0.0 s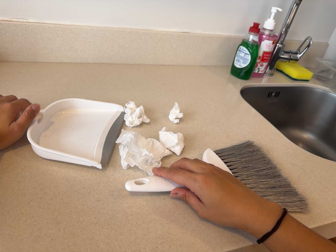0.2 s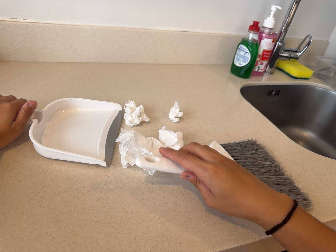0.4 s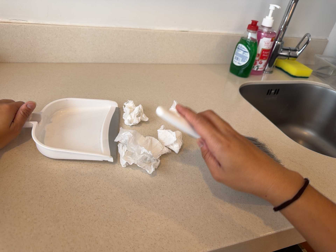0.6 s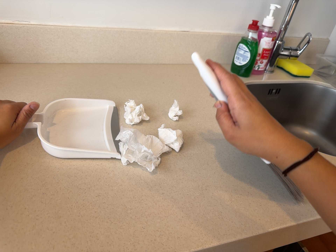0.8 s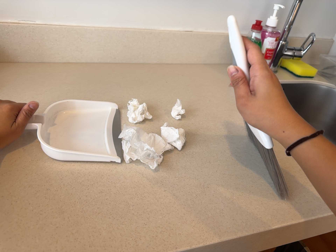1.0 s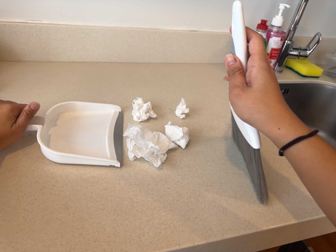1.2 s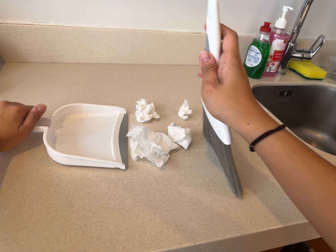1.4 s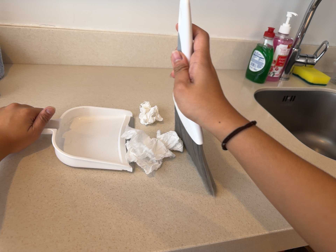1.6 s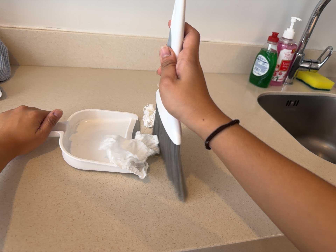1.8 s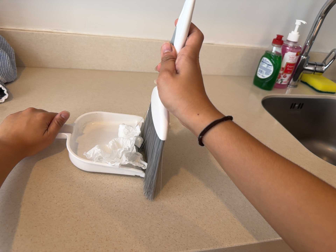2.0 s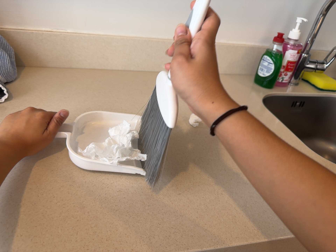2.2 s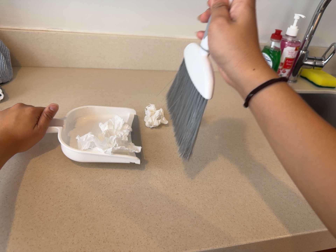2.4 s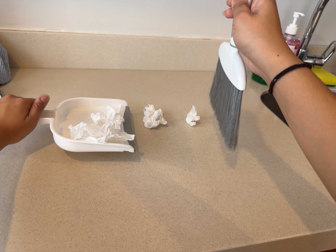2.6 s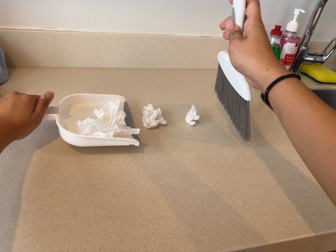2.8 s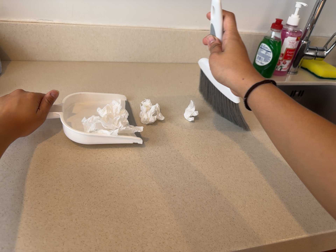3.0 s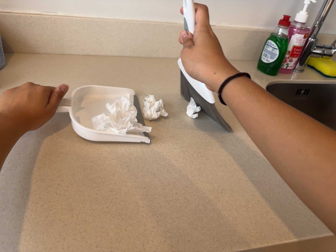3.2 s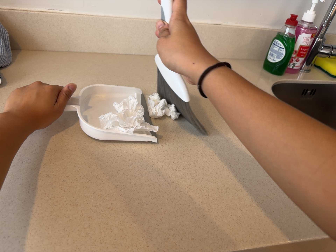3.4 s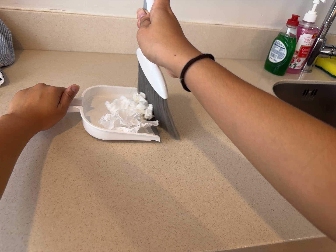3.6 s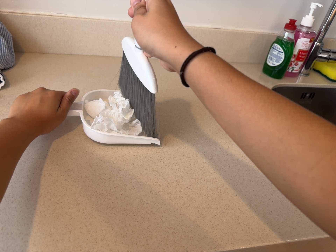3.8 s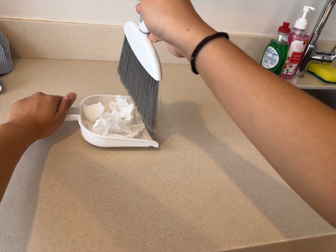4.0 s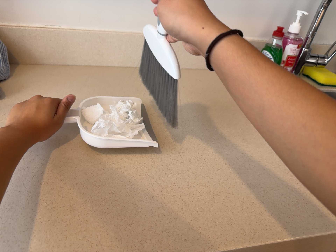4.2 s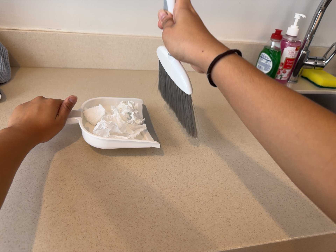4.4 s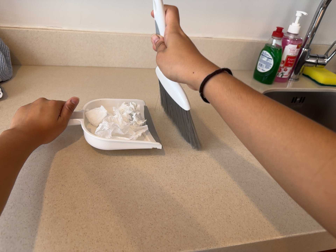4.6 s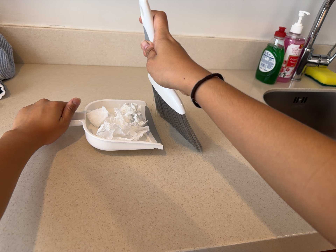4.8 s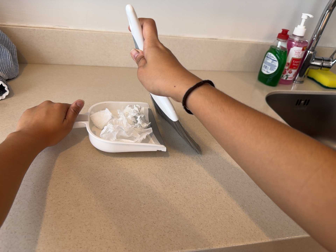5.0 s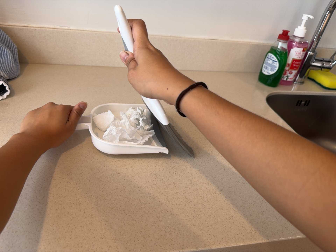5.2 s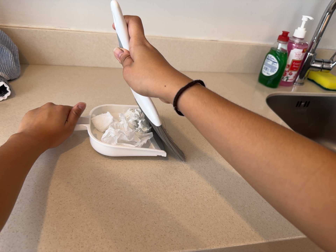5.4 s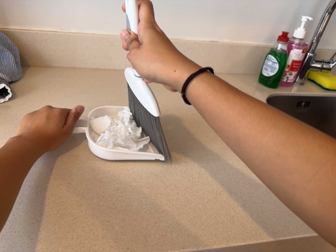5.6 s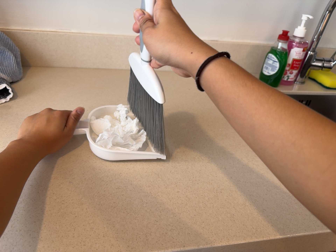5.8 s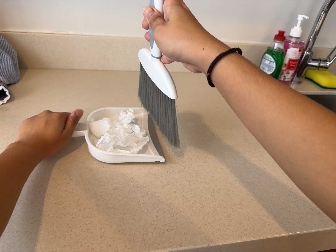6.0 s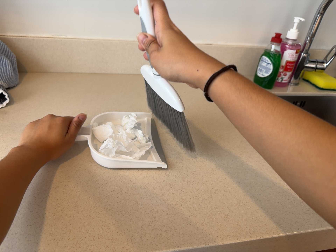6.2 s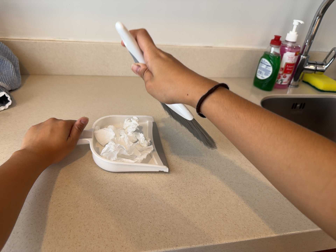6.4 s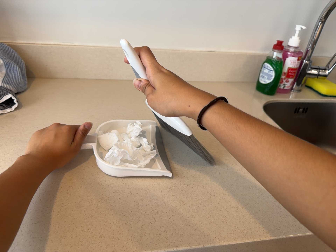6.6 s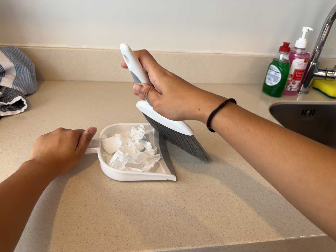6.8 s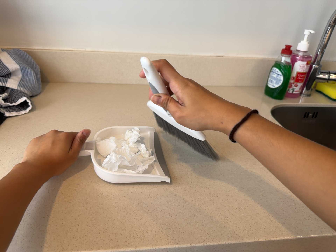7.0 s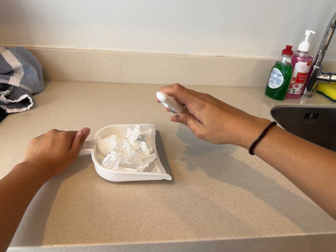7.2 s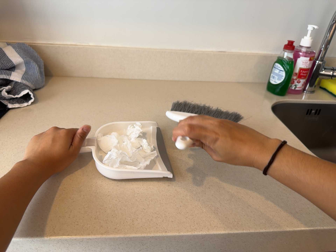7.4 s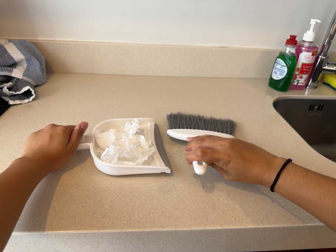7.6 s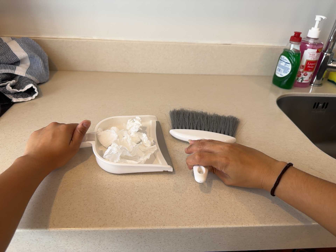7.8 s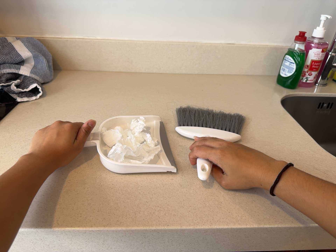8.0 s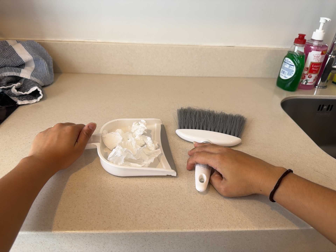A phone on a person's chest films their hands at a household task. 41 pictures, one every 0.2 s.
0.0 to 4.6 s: The camera shifts only a little, or ends up much as it began.
4.6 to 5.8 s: The camera keeps its place and its aim.
5.8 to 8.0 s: The camera travels to its right, about 7 cm.
The film runs forward here.
